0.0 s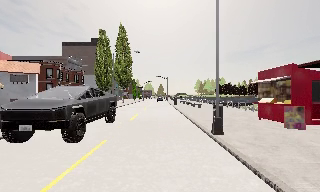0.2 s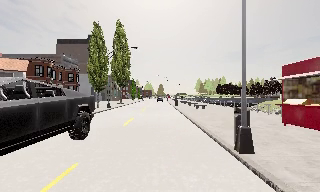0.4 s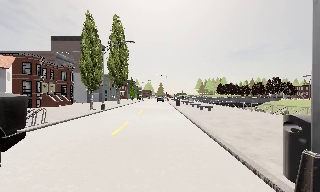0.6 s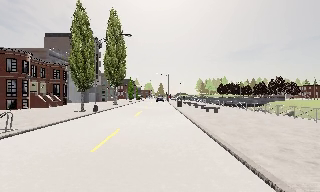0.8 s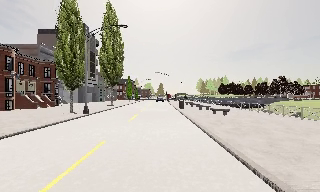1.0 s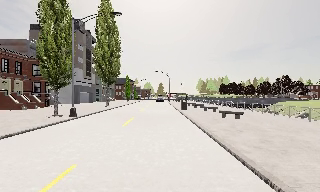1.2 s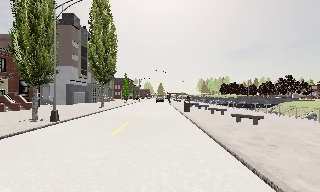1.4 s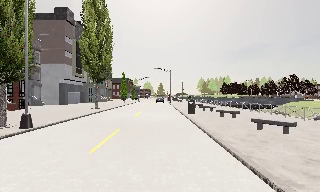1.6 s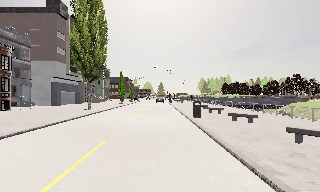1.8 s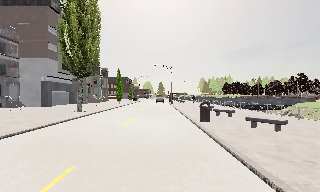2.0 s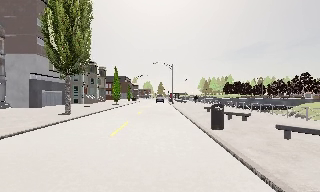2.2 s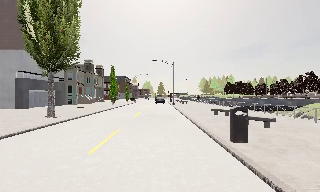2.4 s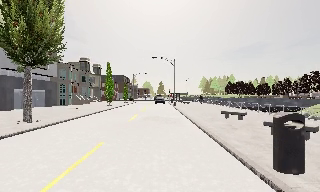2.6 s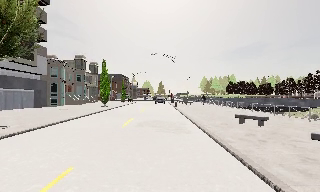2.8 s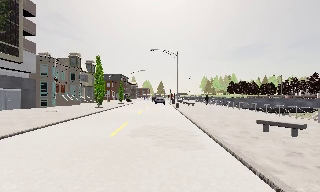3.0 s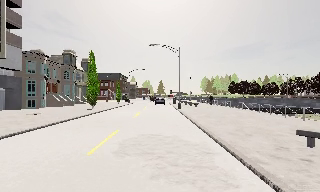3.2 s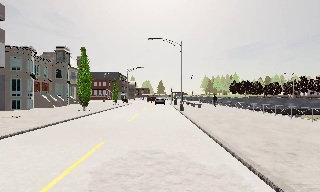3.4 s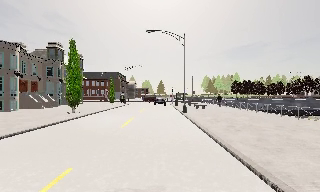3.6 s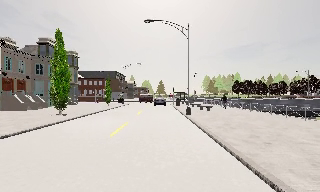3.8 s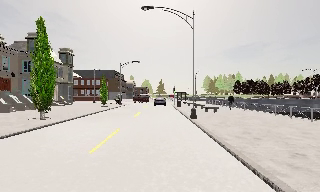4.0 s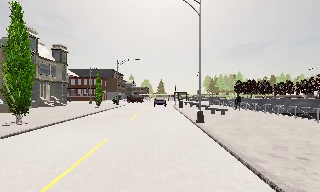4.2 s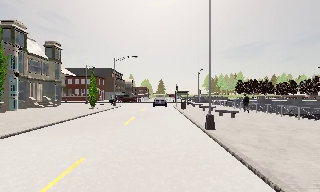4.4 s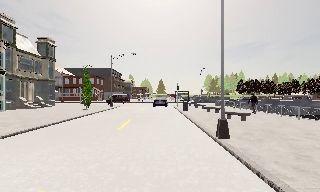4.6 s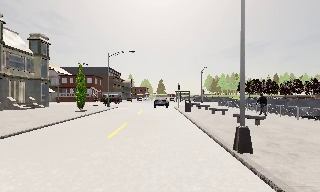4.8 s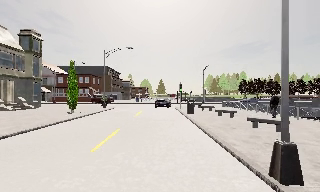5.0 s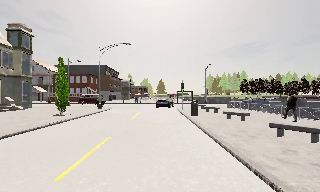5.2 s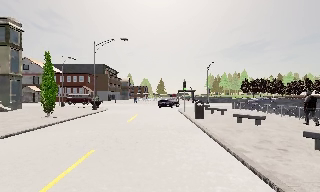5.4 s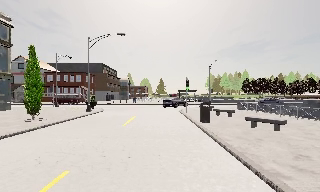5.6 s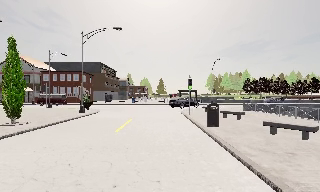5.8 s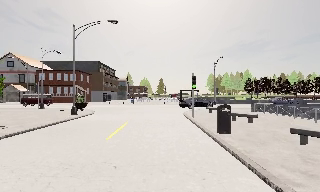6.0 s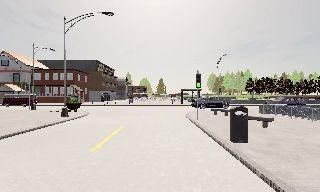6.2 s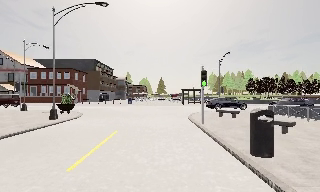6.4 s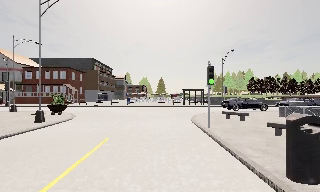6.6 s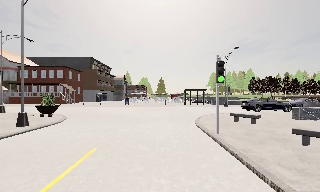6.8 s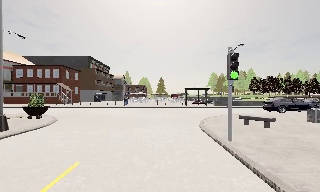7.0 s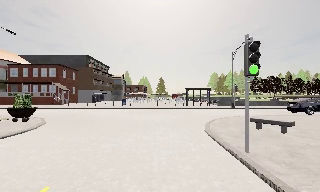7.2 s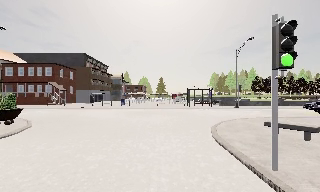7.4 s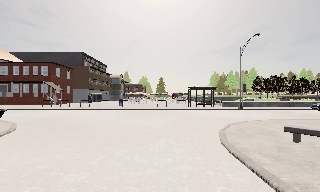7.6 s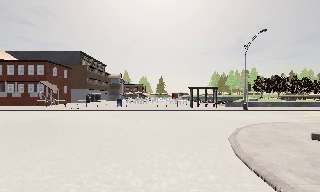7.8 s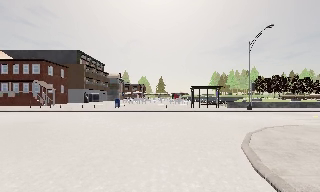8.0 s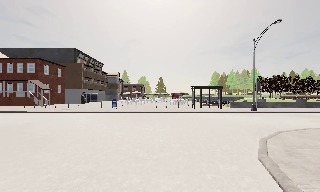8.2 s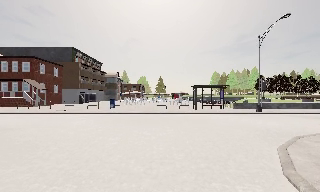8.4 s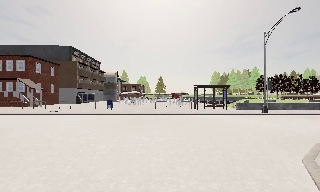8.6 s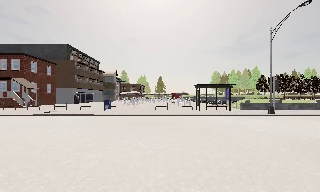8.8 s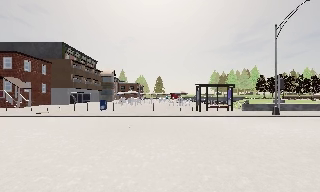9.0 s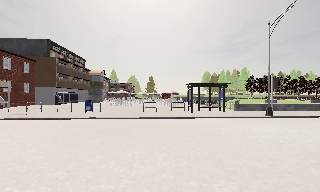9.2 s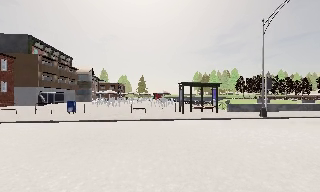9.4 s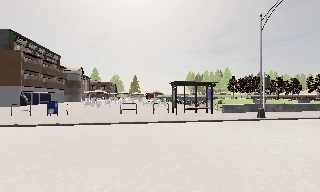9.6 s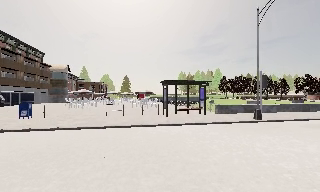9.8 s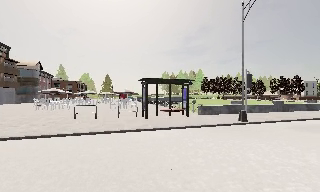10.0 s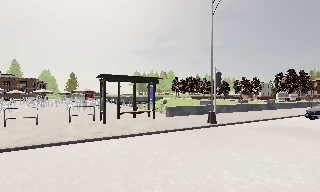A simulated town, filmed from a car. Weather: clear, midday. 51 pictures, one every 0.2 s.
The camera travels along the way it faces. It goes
forward.
0.0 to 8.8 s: The camera travels forward, about 70 m, so what stands in front looms larger. It loses speed.
8.8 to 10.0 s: The camera pans to its right, which is clockwise from overhead, by about 25 degrees. It travels forward, about 7 m, so what stands in front looms larger.
The film runs forward here.
